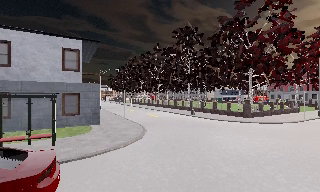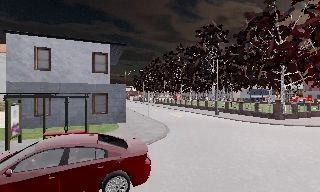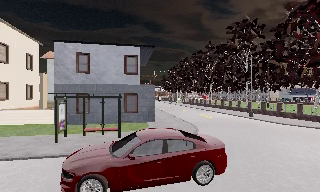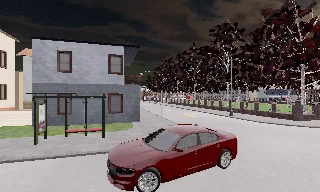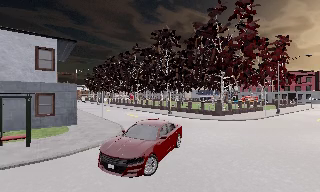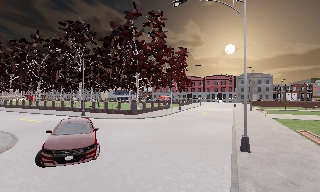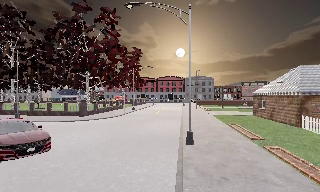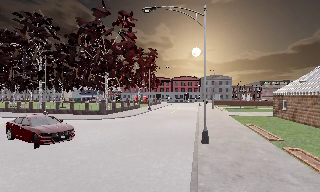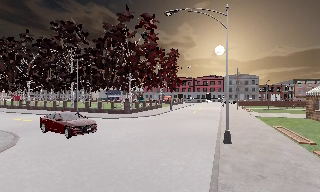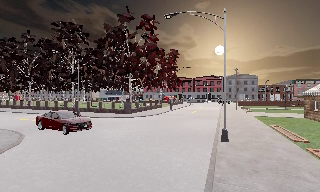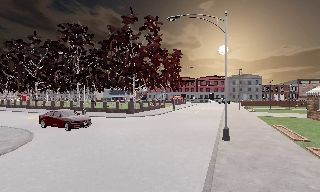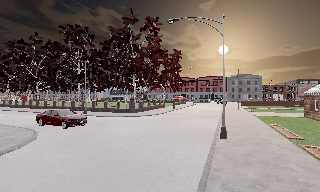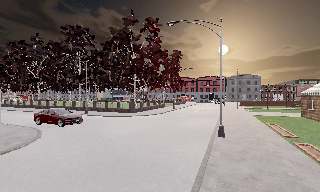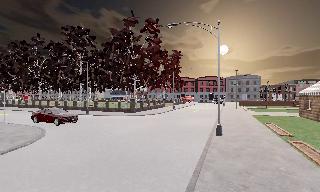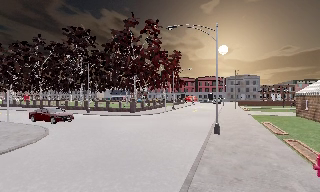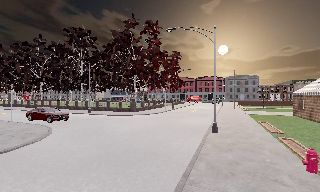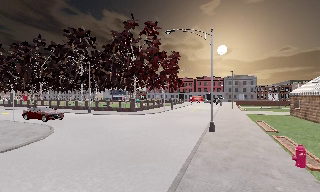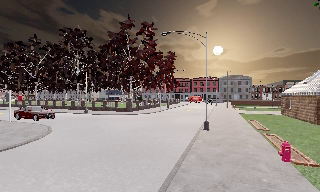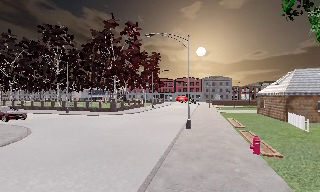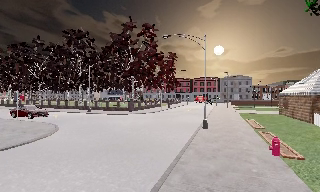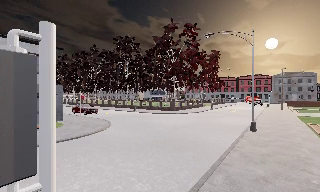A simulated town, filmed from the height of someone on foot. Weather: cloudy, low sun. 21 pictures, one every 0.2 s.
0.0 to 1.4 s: The scene slides to the left, as the camera pans about 45 degrees to its right. It travels backward, about 1.5 m.
1.4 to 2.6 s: The camera travels backward, about 2 m, so what stands in front gets smaller.
2.6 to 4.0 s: The scene slides to the right, as the camera pans about 15 degrees to its left. It travels backward, about 2.5 m, so what stands in front gets smaller.
The film runs backward here.
